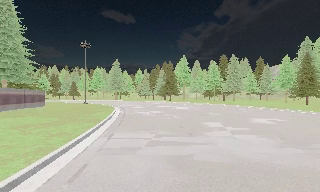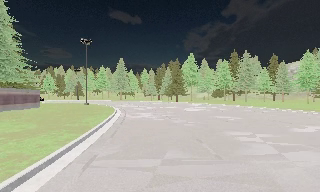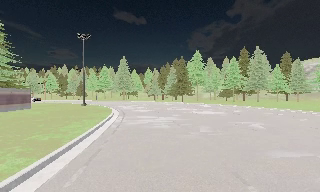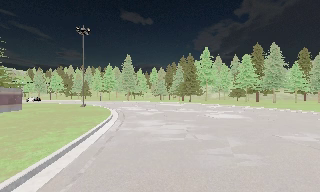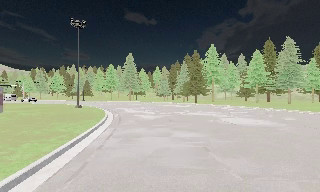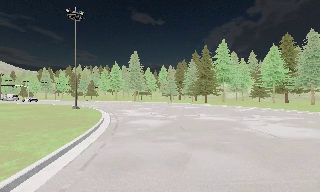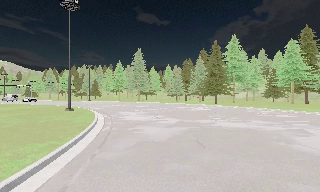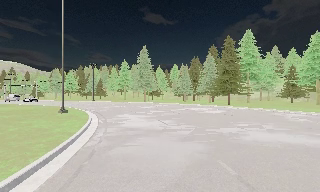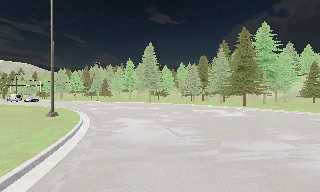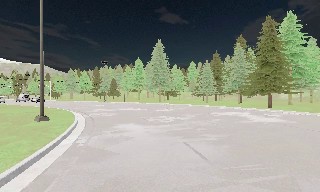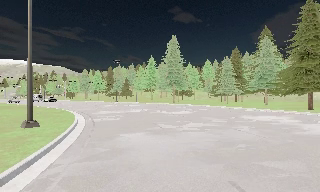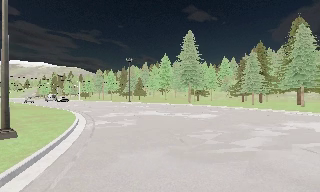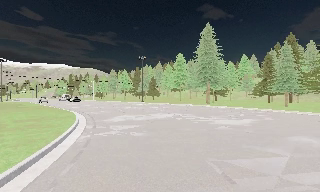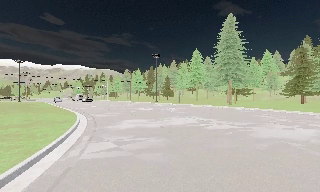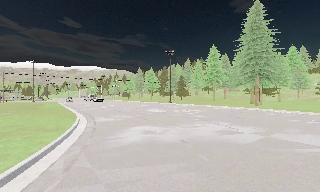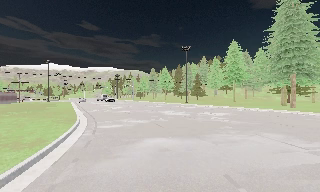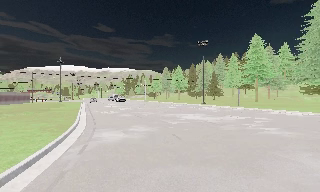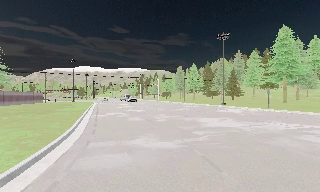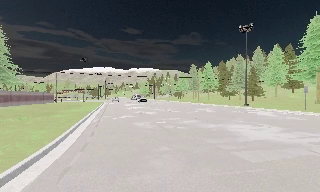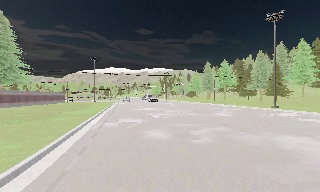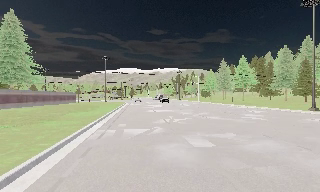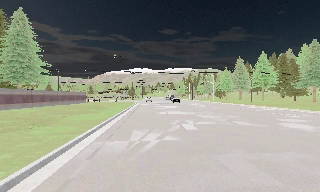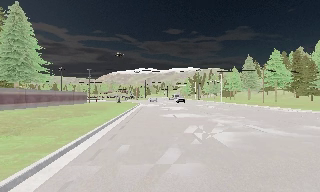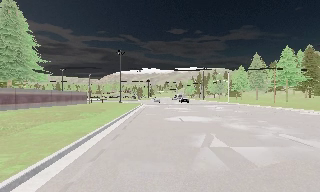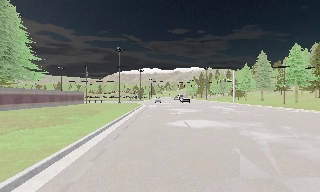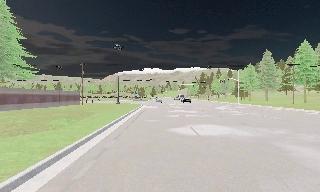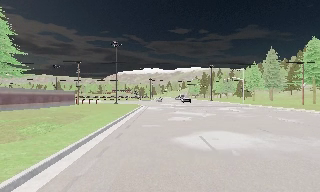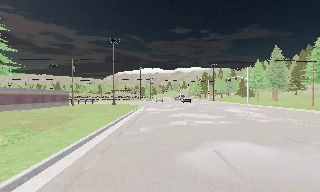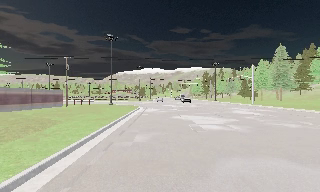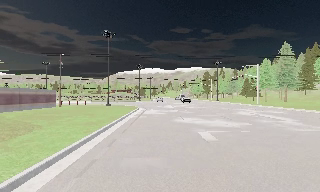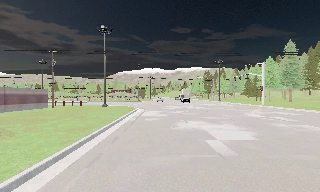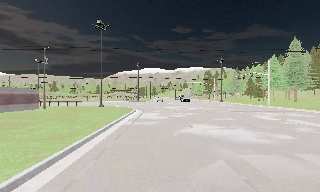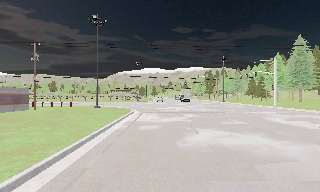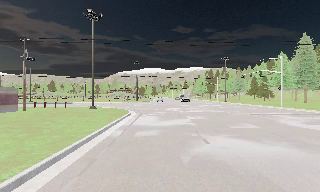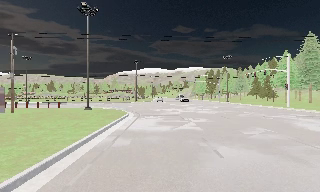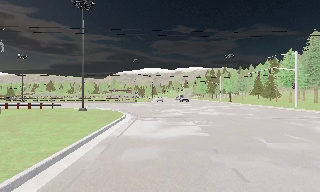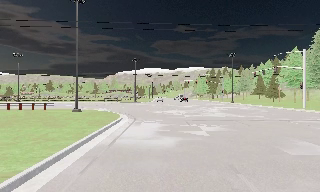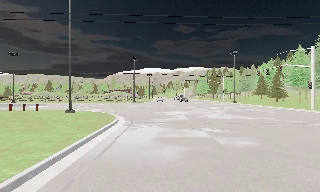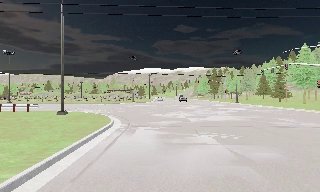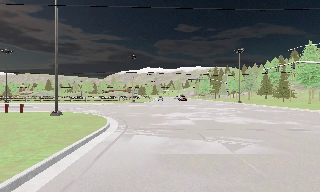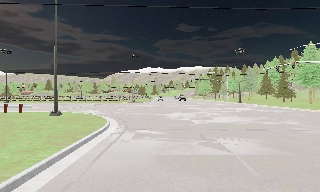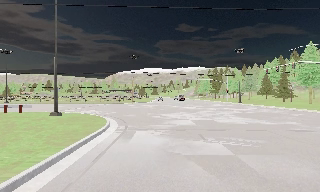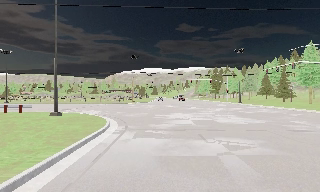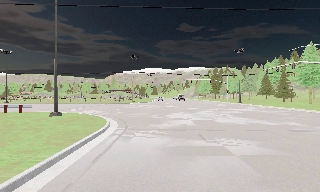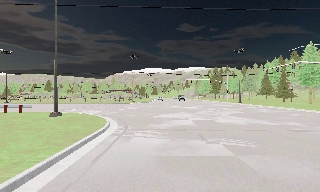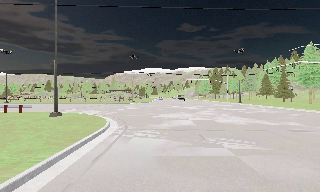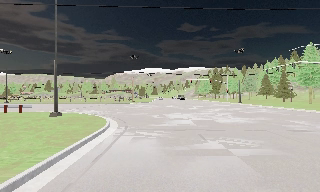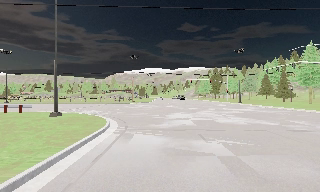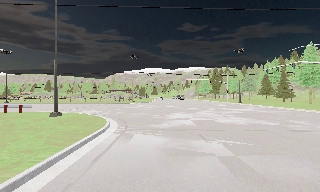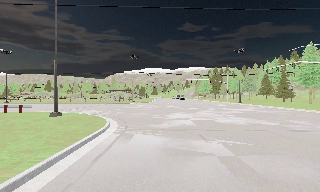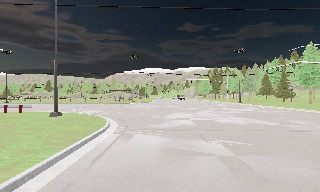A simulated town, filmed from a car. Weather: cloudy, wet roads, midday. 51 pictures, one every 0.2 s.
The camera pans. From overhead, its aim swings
counterclockwise.
The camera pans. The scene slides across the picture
to the right.
0.0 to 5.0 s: The scene slides to the right, as the camera pans about 75 degrees to its left. It travels forward, about 65 m.
5.0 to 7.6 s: The camera travels forward, about 19 m, so what stands in front looms larger.
7.6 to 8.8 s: The camera travels forward, about 1 m, so what stands in front looms larger. It loses speed.
8.8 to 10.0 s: The camera keeps its place and its aim.
The film runs forward here.
